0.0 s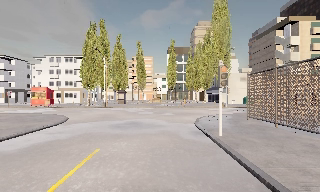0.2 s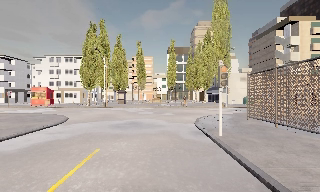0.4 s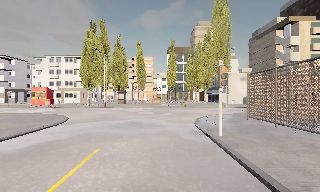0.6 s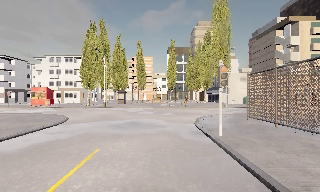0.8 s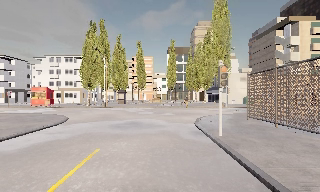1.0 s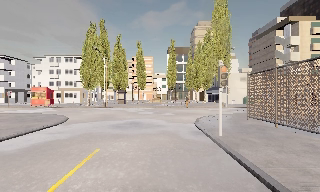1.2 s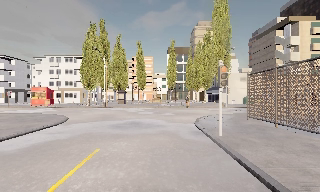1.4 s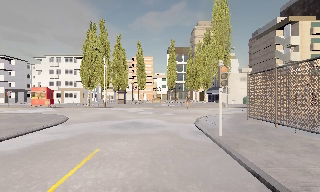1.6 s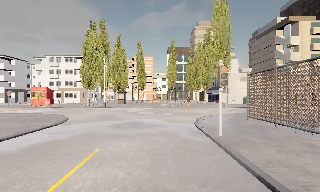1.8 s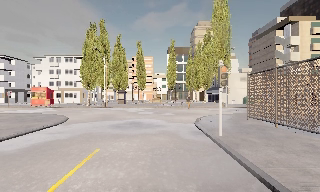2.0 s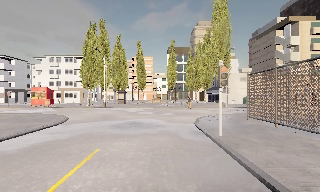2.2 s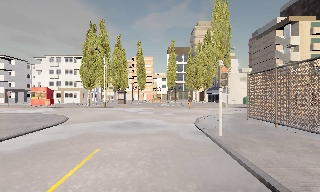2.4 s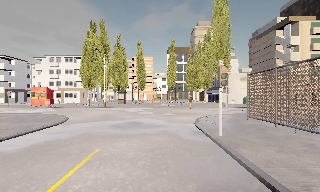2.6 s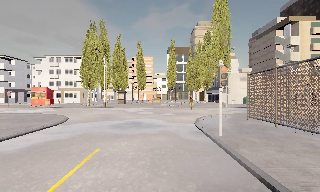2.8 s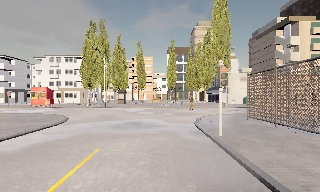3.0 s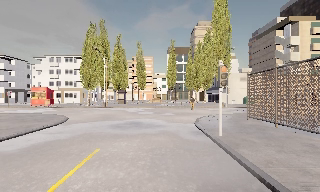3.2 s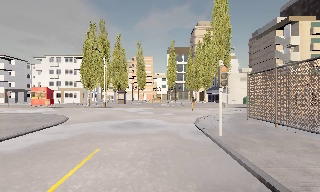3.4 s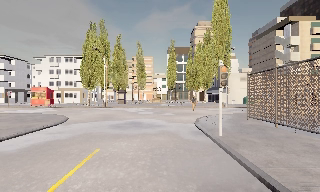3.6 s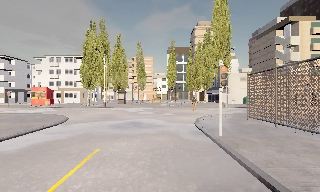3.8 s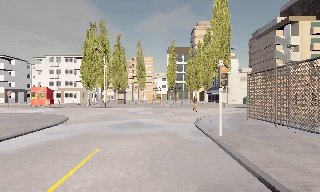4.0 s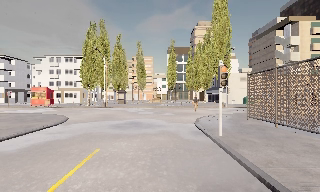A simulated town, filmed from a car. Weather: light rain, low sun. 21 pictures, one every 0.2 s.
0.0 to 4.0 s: The camera keeps its place and its aim.
The film runs forward here.
